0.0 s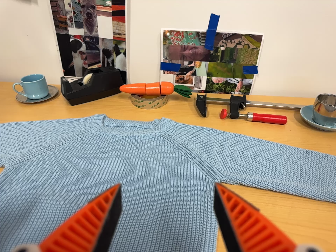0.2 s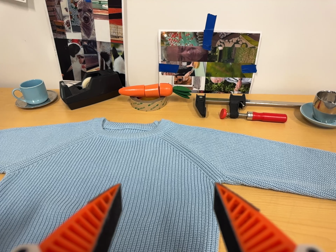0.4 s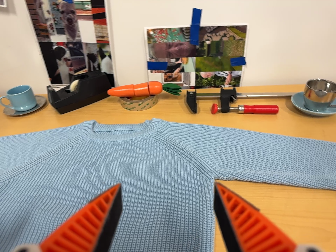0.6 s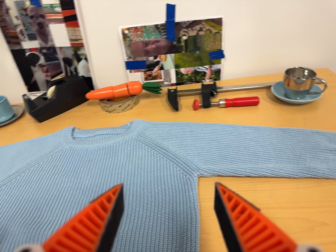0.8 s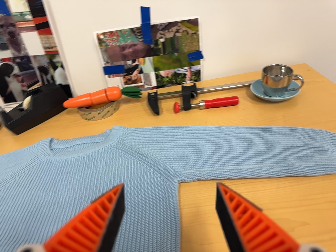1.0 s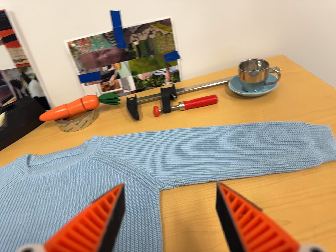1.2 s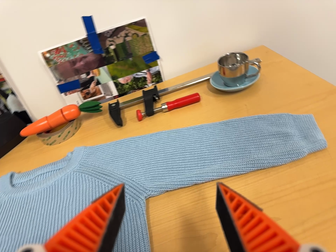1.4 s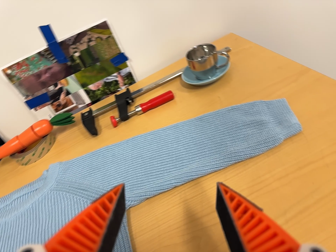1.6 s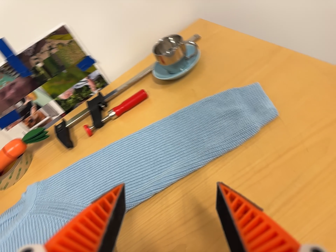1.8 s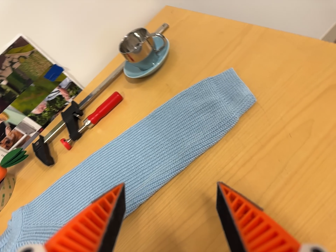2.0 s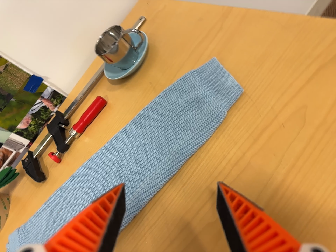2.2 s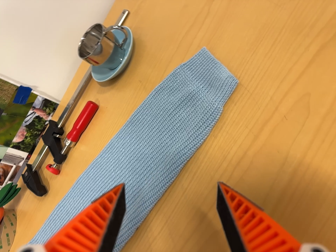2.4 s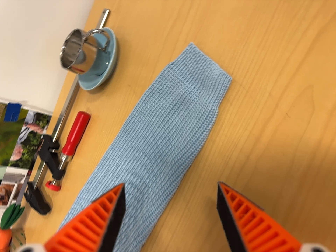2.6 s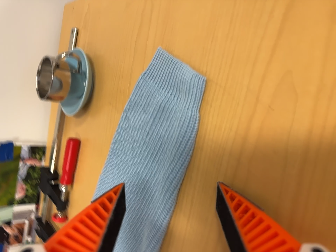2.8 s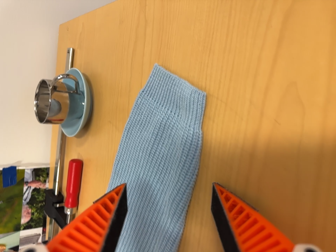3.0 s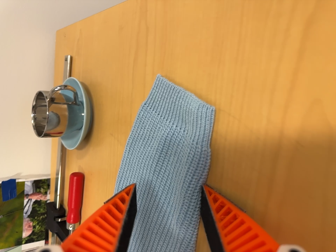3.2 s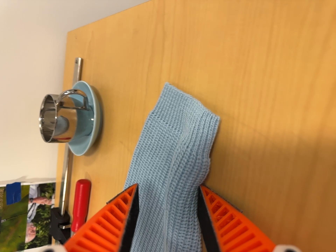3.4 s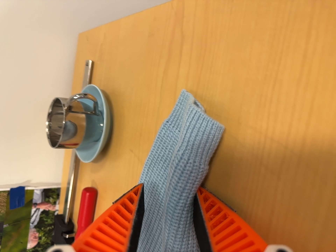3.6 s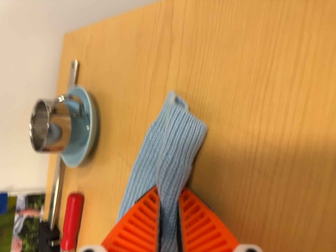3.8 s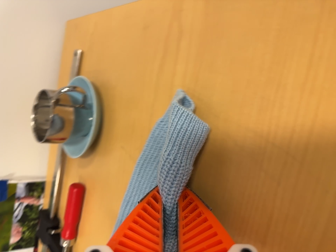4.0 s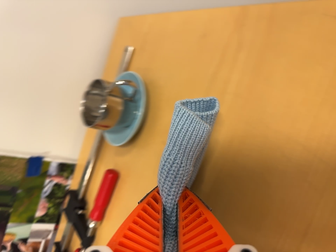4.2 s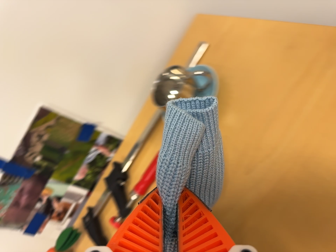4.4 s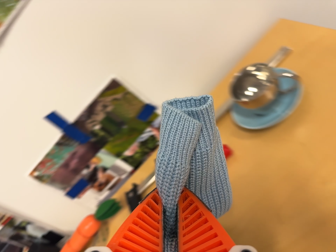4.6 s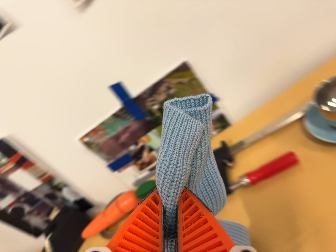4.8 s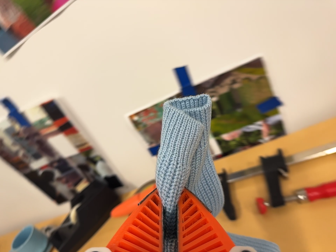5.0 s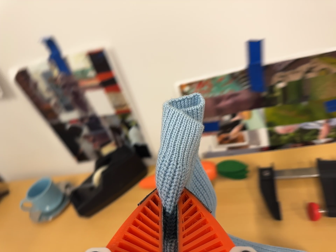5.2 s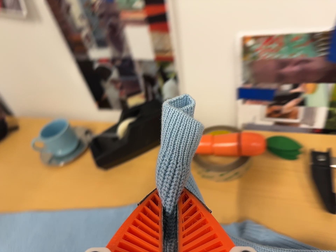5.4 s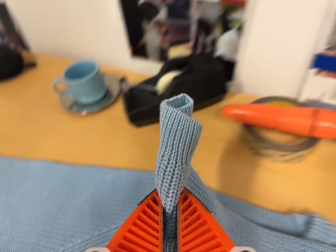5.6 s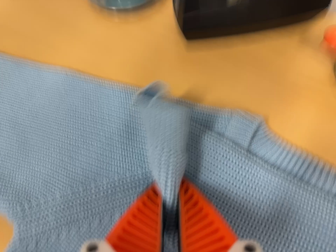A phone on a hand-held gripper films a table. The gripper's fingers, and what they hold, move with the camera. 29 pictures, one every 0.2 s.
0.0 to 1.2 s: The camera travels to its right and forward, about 14 cm, so close, fixed things drift to the left. It rolls about its line of sight by about 25 degrees, and the scene rotates counterclockwise.
1.2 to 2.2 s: The camera travels to its right, forward and toward the top of its view, about 18 cm, so close, fixed things drift to the left. Its aim tips toward the bottom of its view by about 10 degrees. It rolls about its line of sight by about 40 degrees, and the scene rotates counterclockwise.
2.2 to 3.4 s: The camera travels forward and toward the top of its view, about 12 cm, so what stands in front looms larger. It rolls about its line of sight by about 20 degrees, and the scene rotates counterclockwise.
3.4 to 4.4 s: The camera travels to its left, about 18 cm, so close, fixed things drift to the right. It rolls about its line of sight by about 35 degrees, and the scene rotates clockwise.
4.4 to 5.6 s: The scene slides to the right, as the camera pans about 10 degrees to its left. It travels to its left and forward, about 50 cm, so close, fixed things drift to the right. Its aim tips toward the bottom of its view by about 40 degrees, and the scene shifts upward. It rolls about its line of sight by about 65 degrees, and the scene rotates clockwise.
The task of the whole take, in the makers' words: right arm across.
The film runs forward here.
